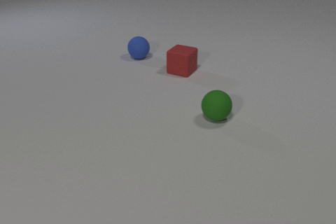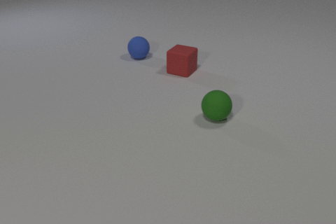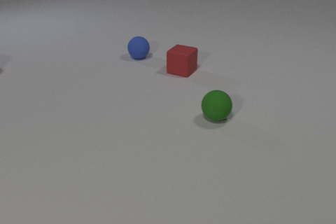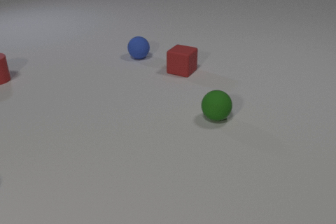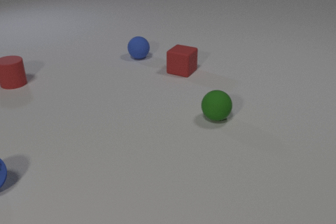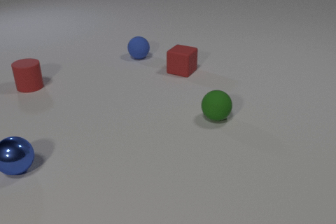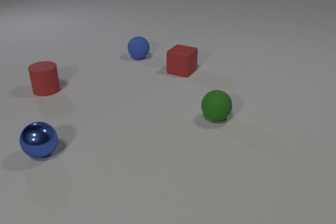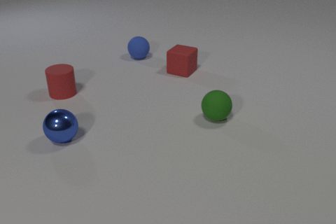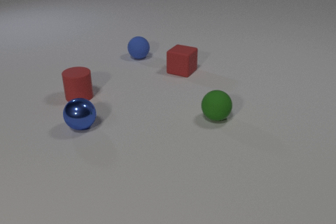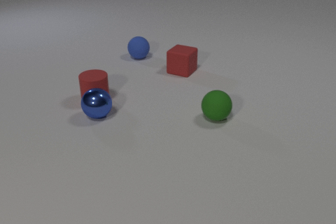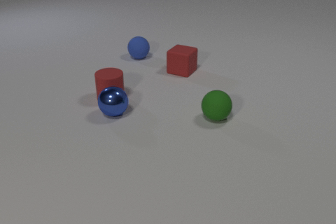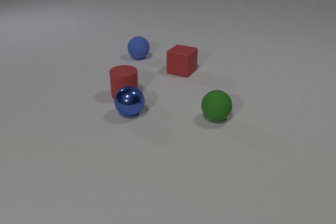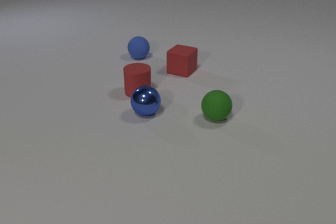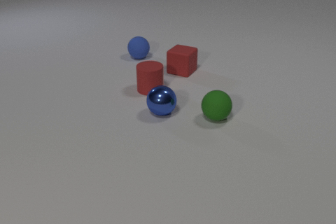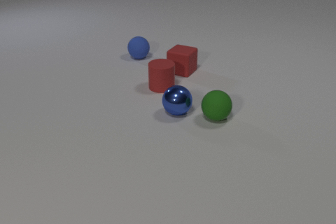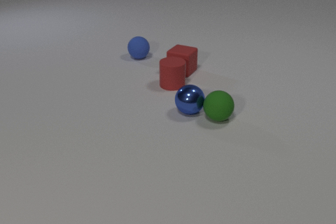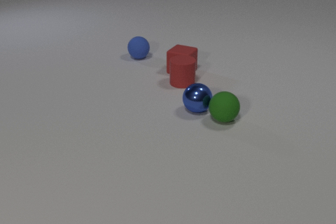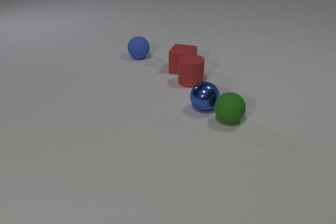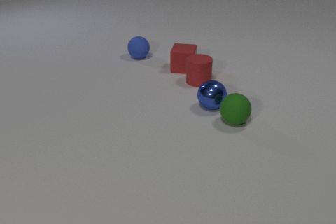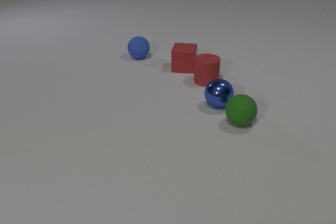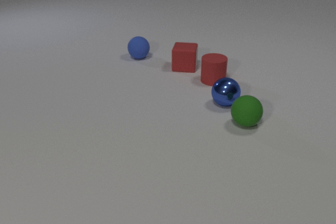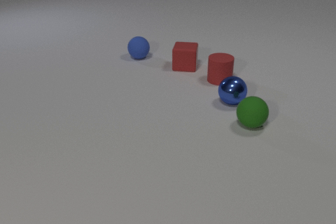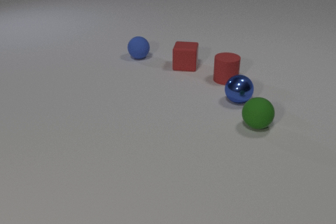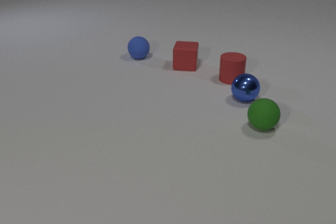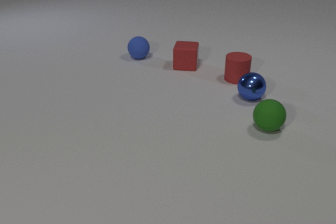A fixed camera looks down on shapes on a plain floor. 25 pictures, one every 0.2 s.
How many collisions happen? 3.
Are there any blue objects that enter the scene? yes.
How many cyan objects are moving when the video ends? 0.
0.0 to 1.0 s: The blue metal sphere comes in at the left edge, rolls to the right and away from the camera. The red rubber cylinder comes in at the left edge, slides to the right and toward the camera.
1.0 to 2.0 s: The blue metal sphere rolls to the right and away from the camera. The red rubber cylinder slides to the right and toward the camera. The blue metal sphere and the red rubber cylinder collide.
2.0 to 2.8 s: The blue metal sphere rolls to the right. The red rubber cylinder slides to the right.
2.8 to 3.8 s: The blue metal sphere rolls to the right and away from the camera. The red rubber cylinder slides to the right. The red rubber cube slides away from the camera. The green rubber sphere rolls to the right. The blue metal sphere and the green rubber sphere collide. The red rubber cylinder and the red rubber cube collide.
3.8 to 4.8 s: The blue metal sphere rolls to the right and away from the camera. The red rubber cylinder slides to the right. The red rubber cube slides away from the camera. The green rubber sphere rolls to the right.
